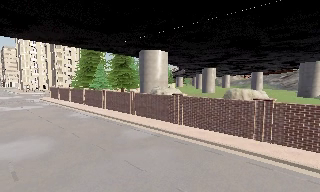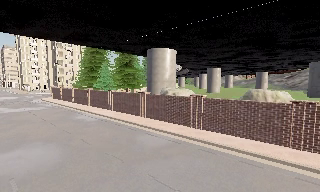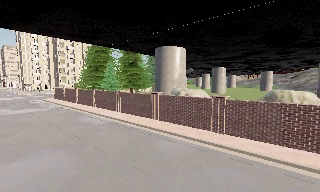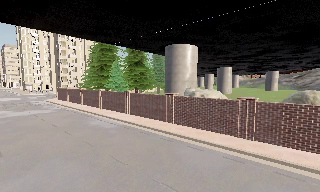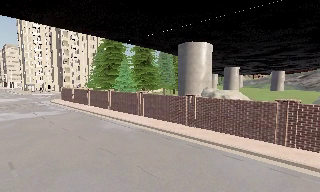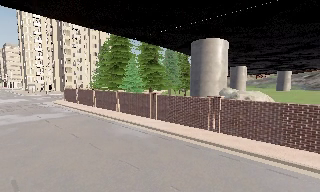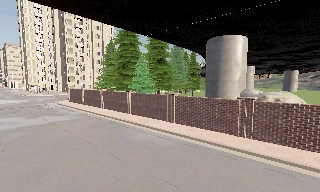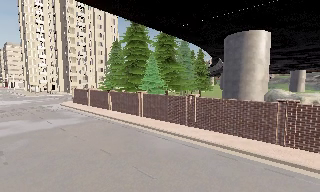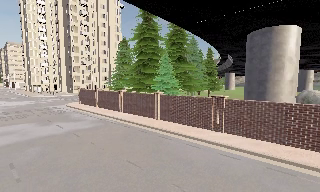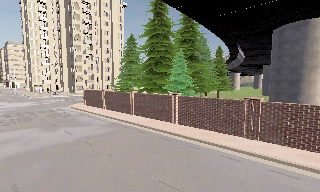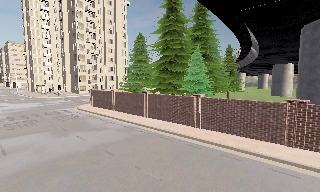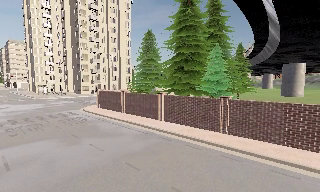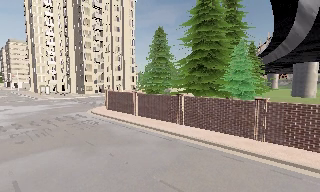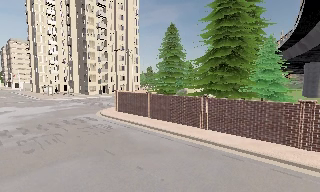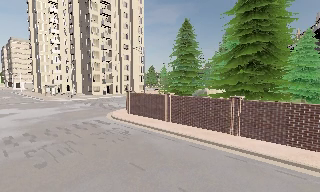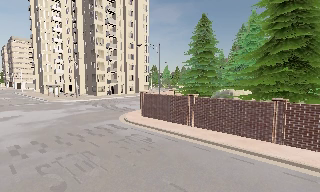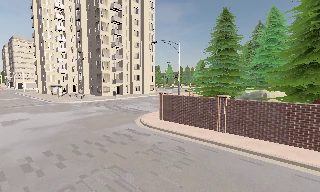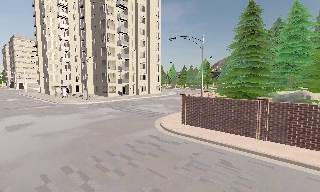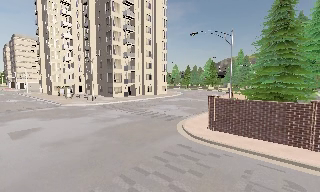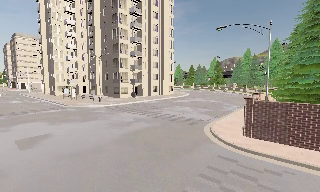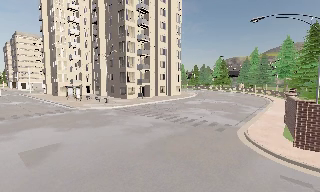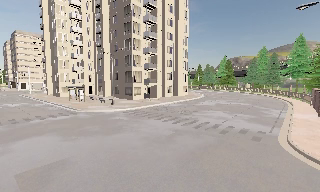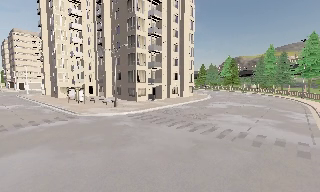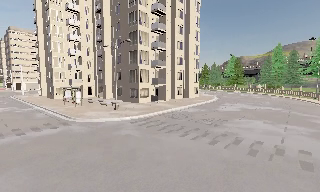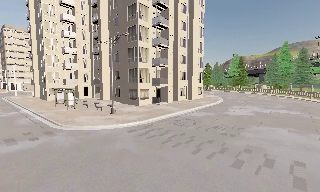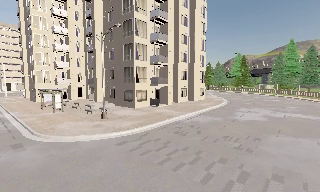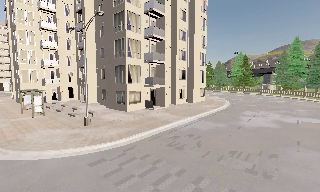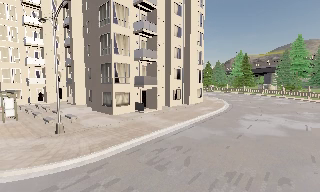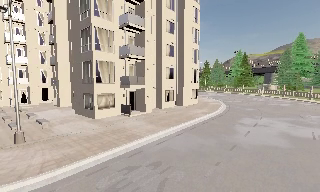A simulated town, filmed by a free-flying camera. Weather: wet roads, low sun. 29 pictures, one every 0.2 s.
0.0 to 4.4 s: The camera travels to its left and forward, about 45 m, so close, fixed things drift to the right.
4.4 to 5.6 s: The camera travels forward, about 13 m, so what stands in front looms larger.
The film runs backward here.
